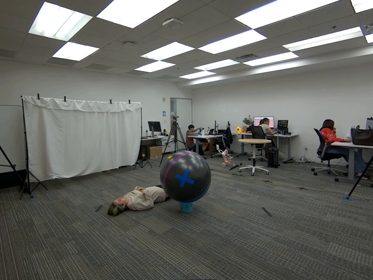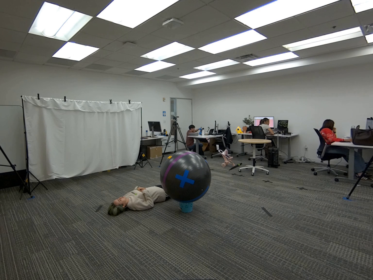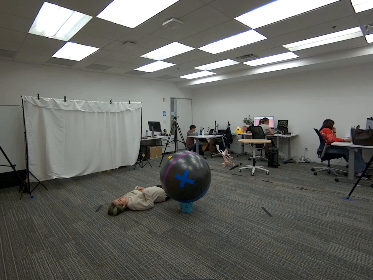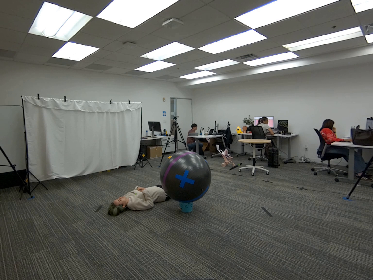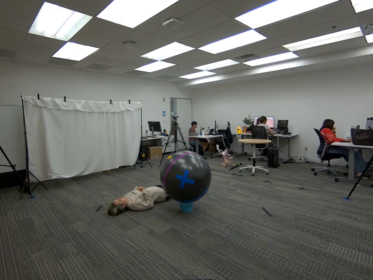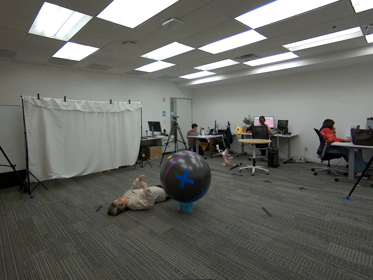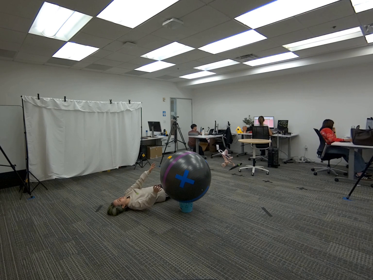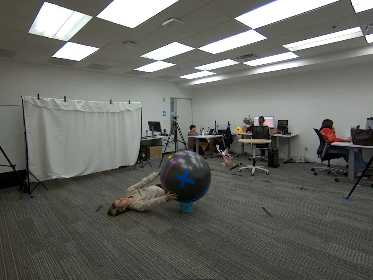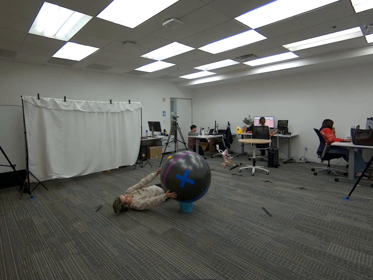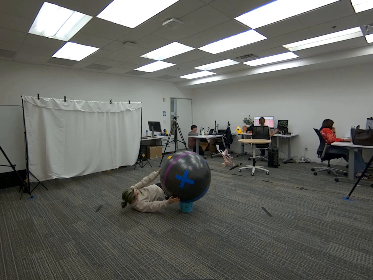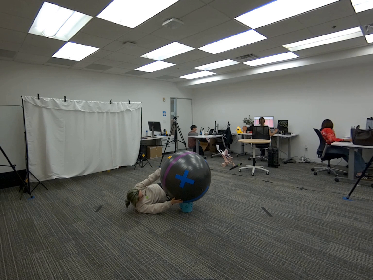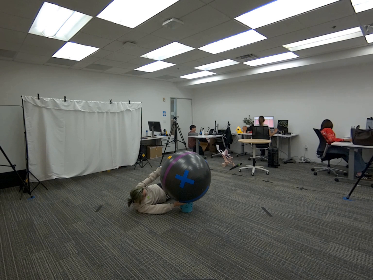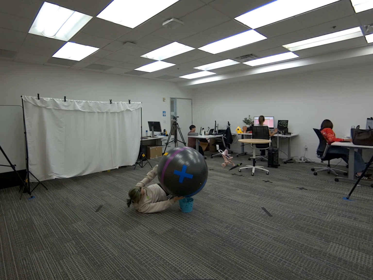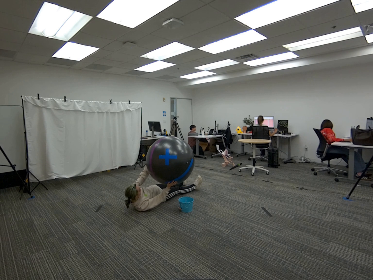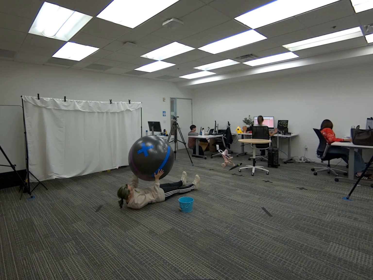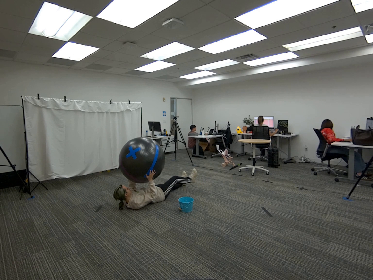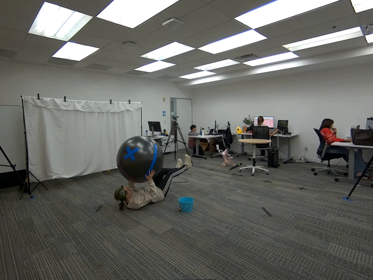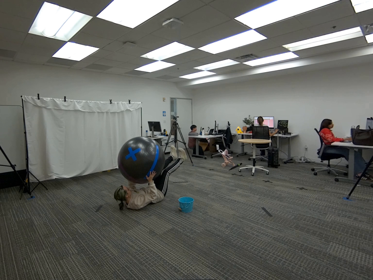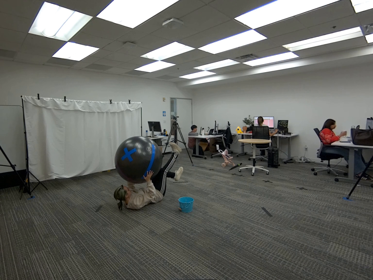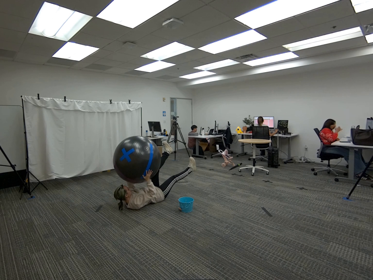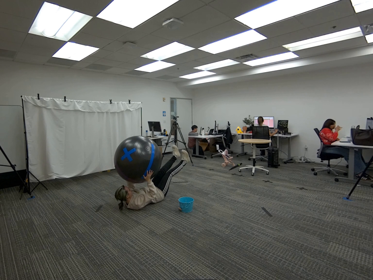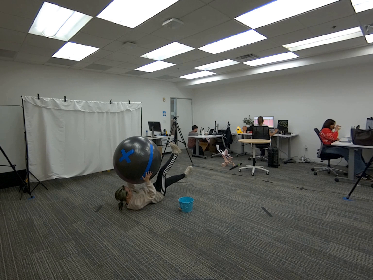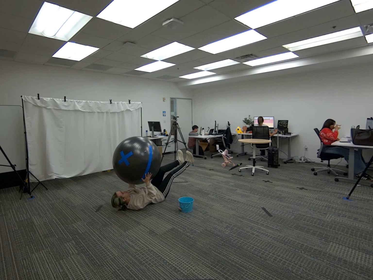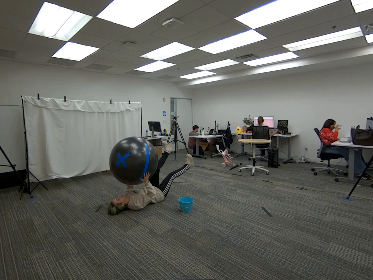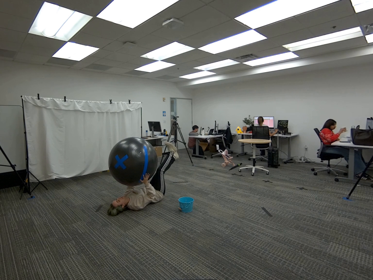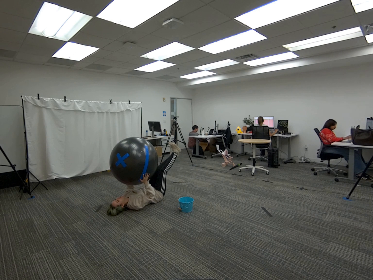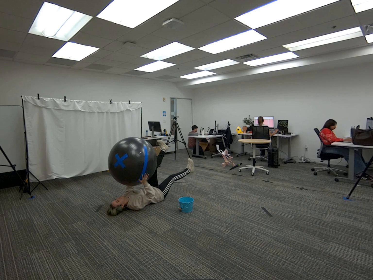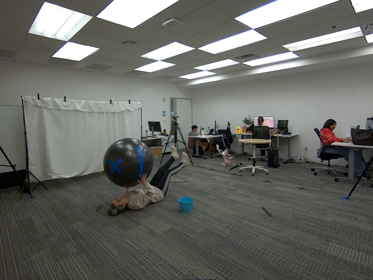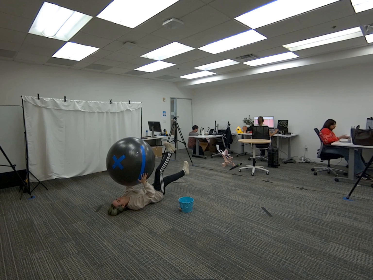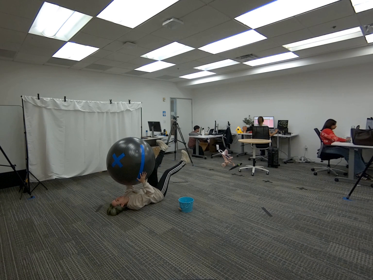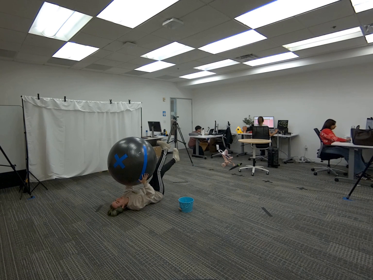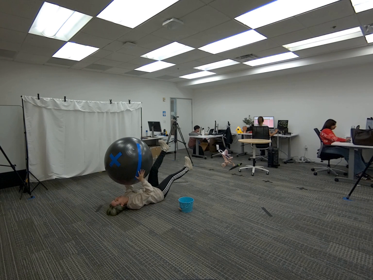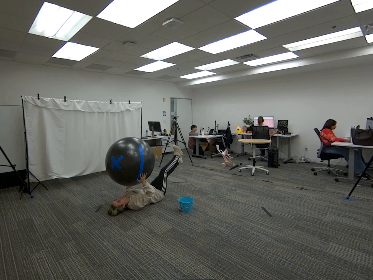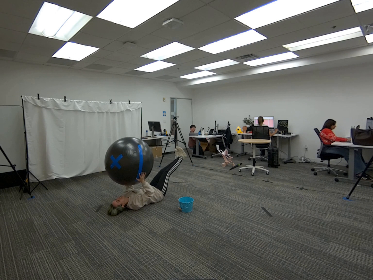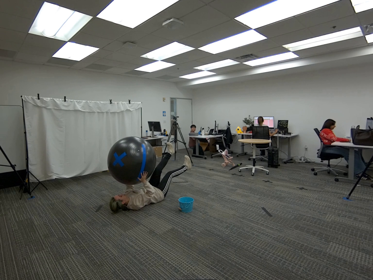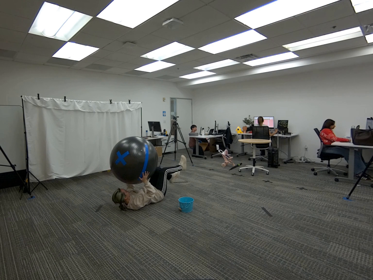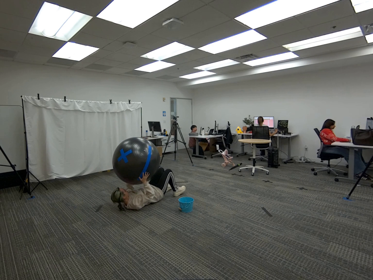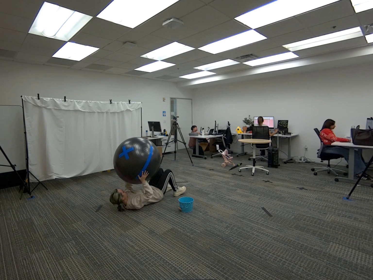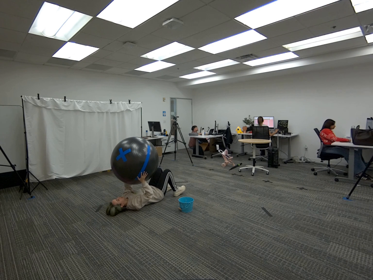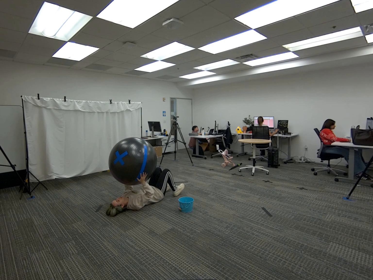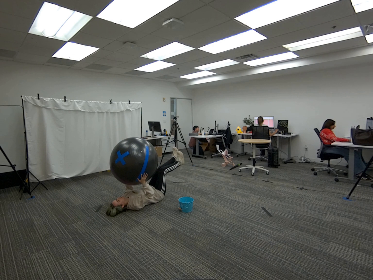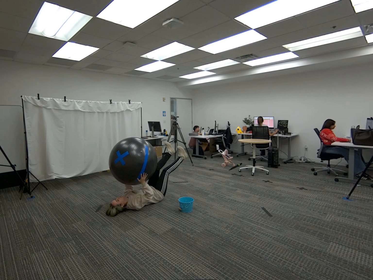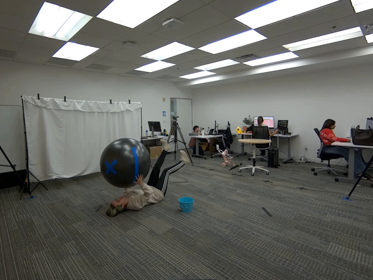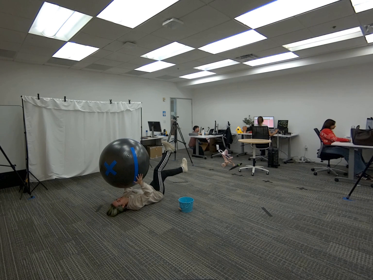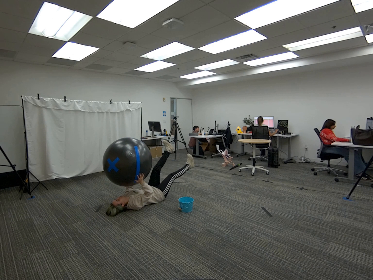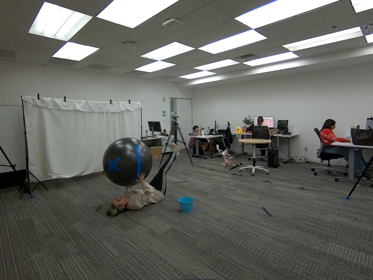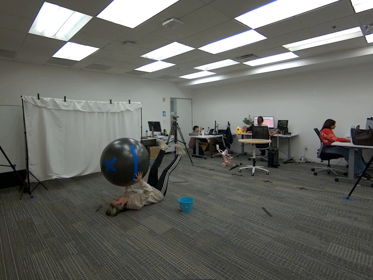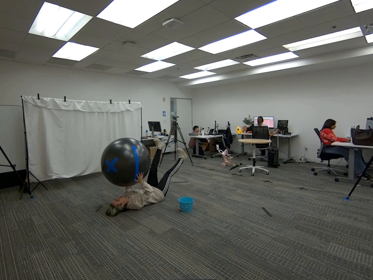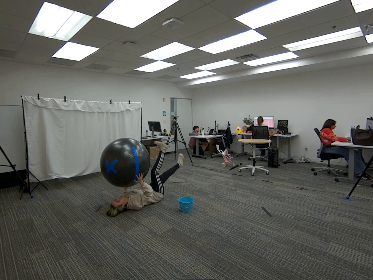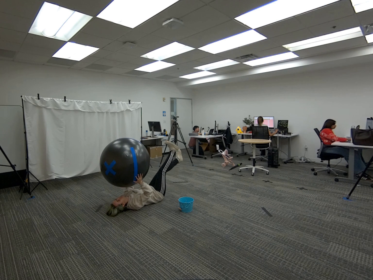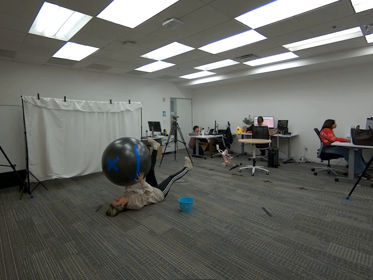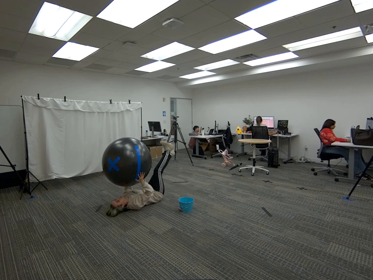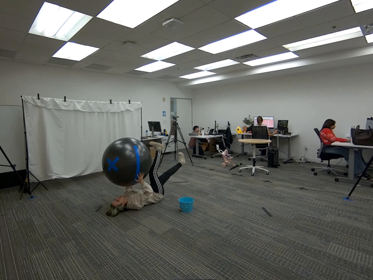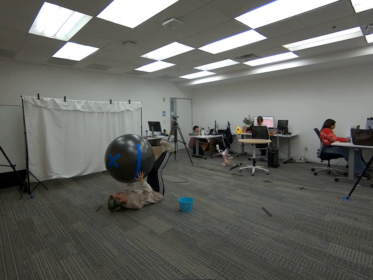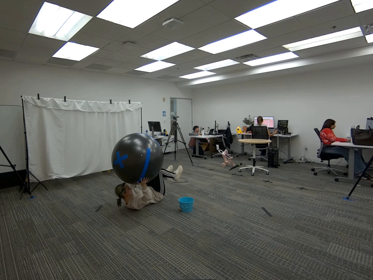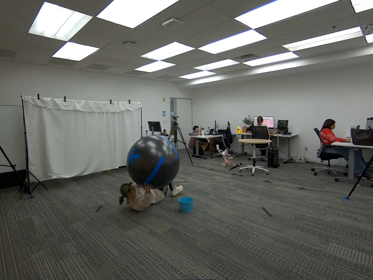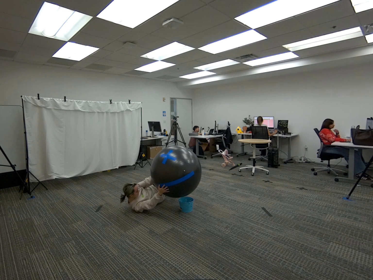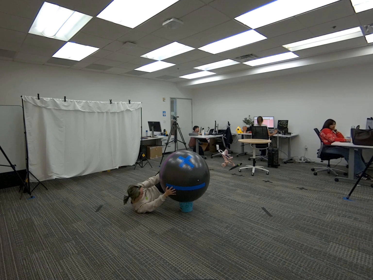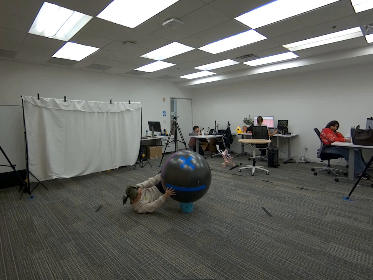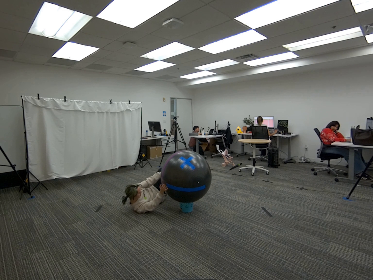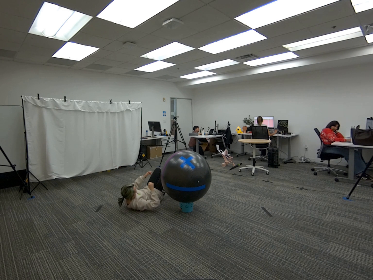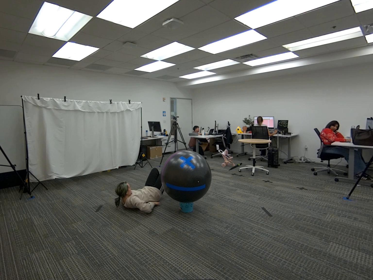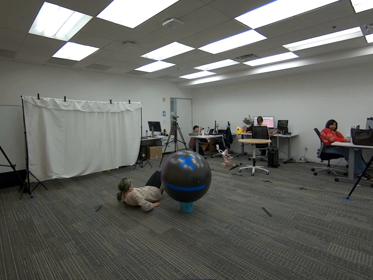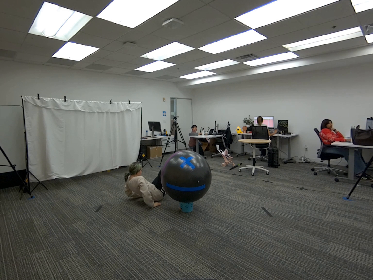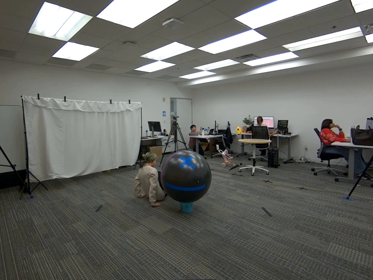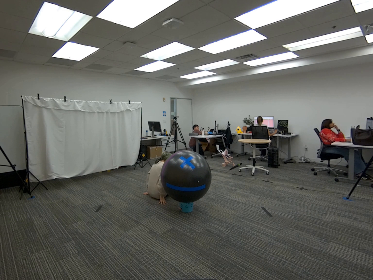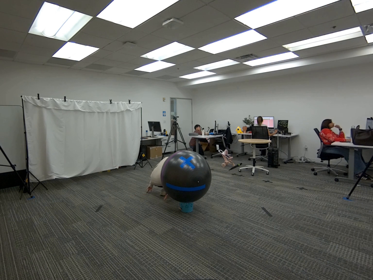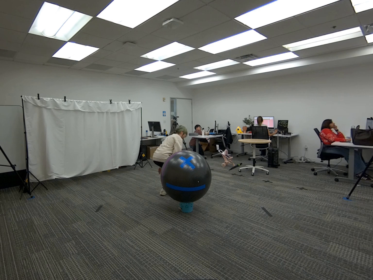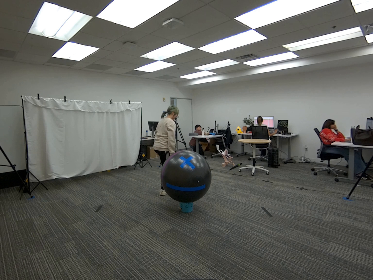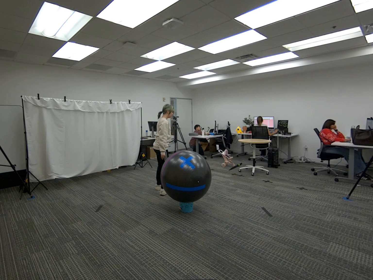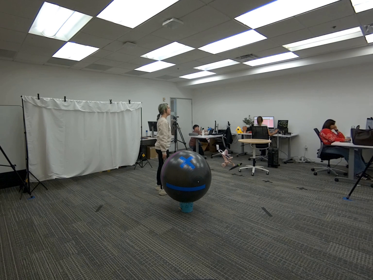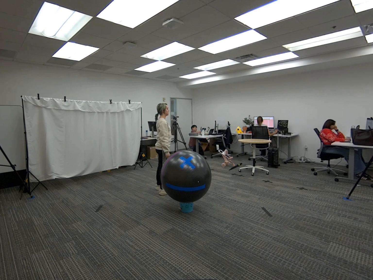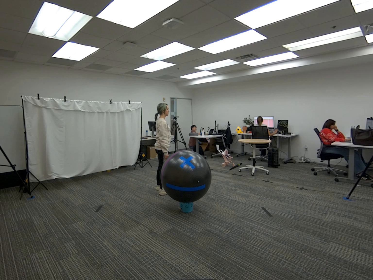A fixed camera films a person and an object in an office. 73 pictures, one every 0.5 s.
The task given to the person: Begin by laying on the ground. Reach over to the yoga ball on your side and raise the yoga ball infront of you in the air as you perform leg kicks. Use the yoga ball as balance. Place yoga ball on the ground when complete.
